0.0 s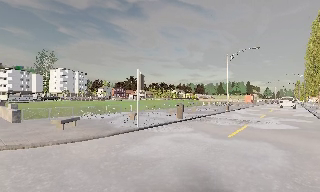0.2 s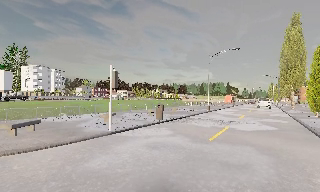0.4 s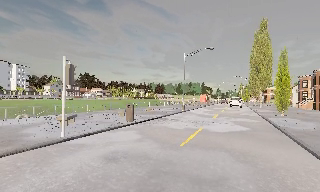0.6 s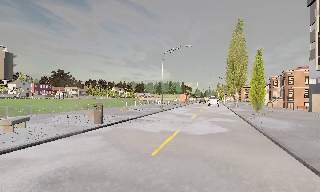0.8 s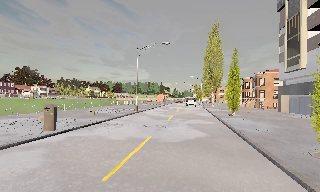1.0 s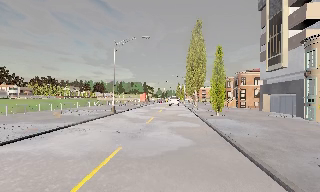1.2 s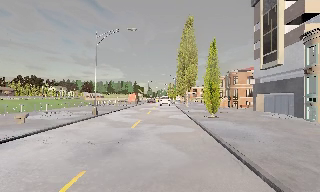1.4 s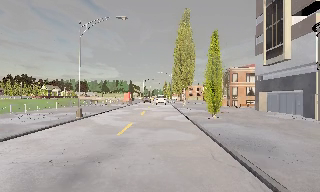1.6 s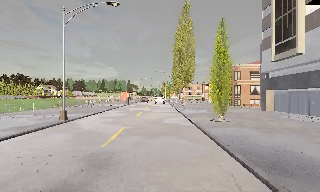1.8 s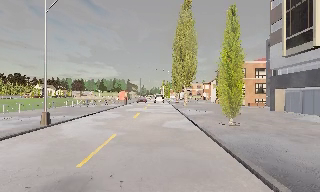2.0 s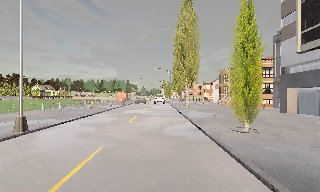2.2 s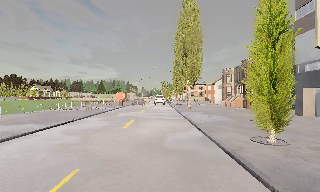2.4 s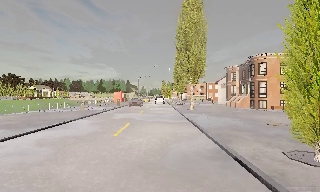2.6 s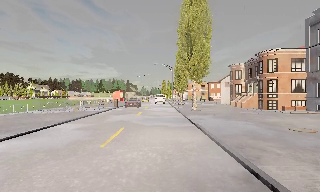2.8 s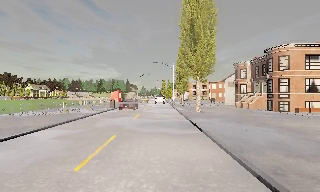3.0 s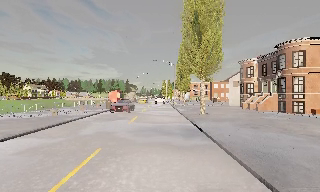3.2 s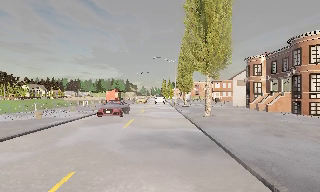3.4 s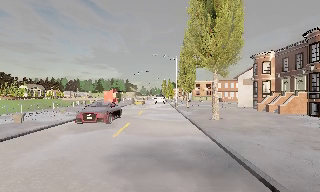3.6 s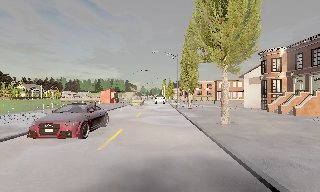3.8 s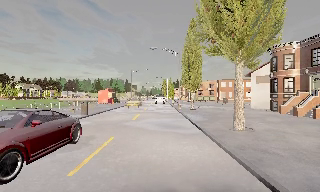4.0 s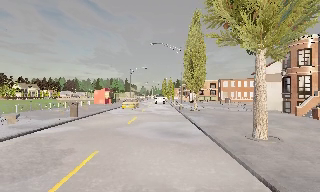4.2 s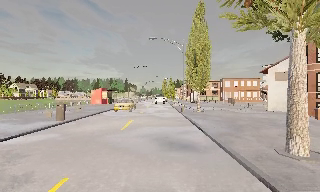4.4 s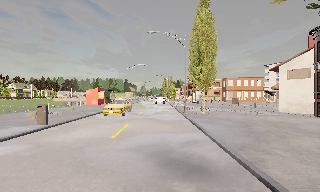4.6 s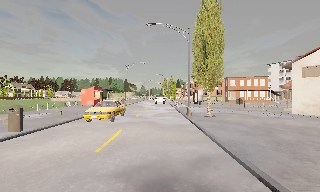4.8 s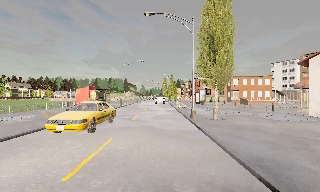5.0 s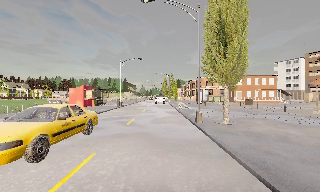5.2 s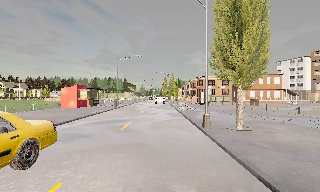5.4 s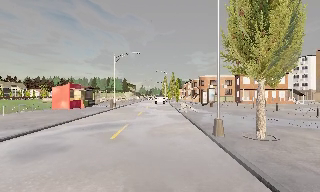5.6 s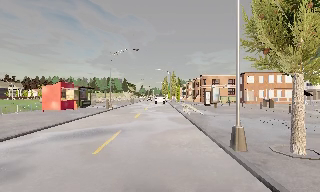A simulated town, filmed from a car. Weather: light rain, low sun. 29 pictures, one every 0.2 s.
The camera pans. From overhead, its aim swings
clockwise.
The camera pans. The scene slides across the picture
to the left.
0.0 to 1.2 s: The camera pans to its right, which is clockwise from overhead, by about 40 degrees. It travels forward, about 8 m. It gains speed.
1.2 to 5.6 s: The camera travels forward, about 35 m, so what stands in front looms larger.
The film runs forward here.
